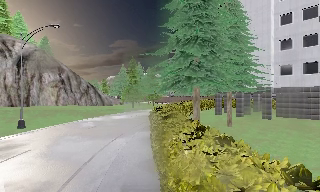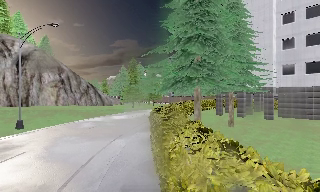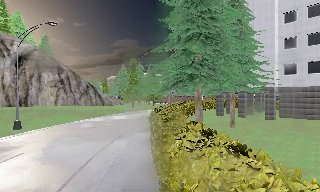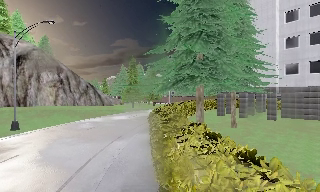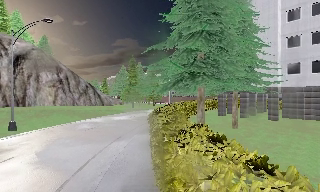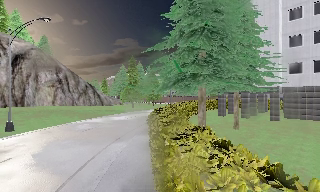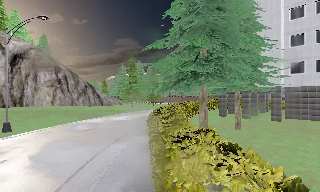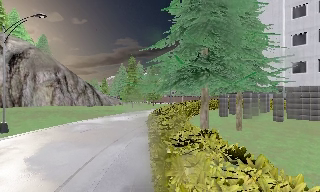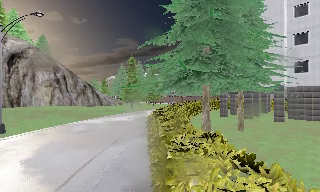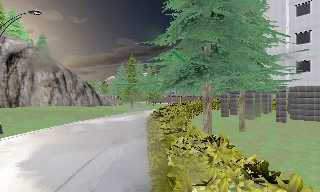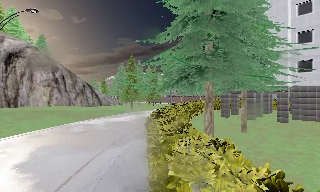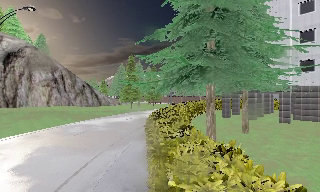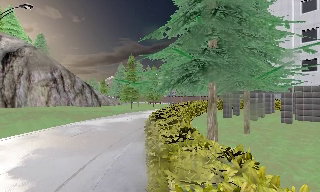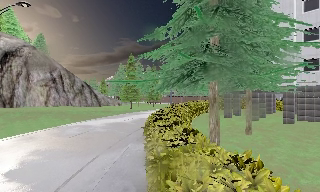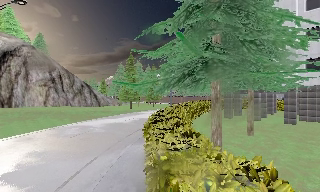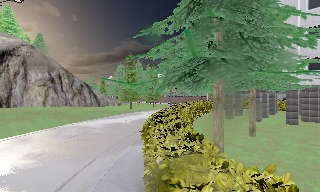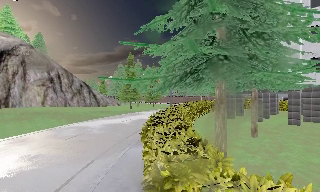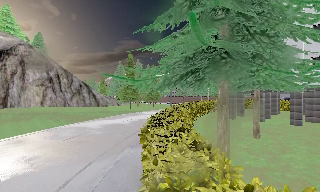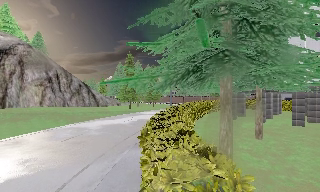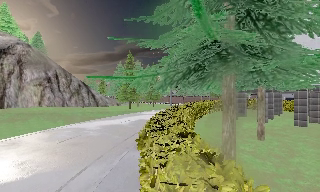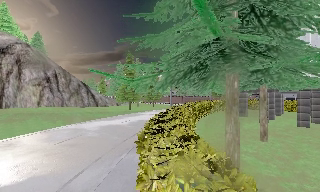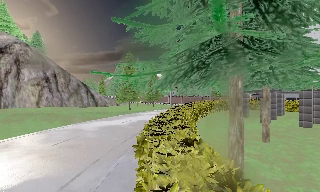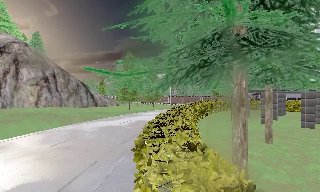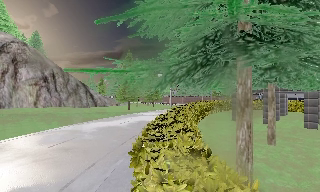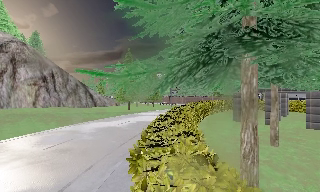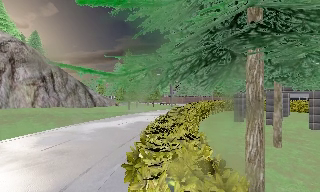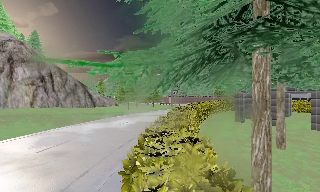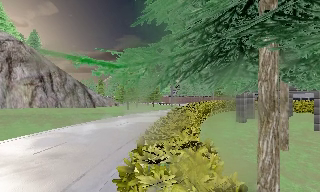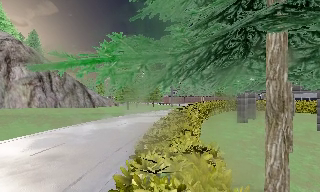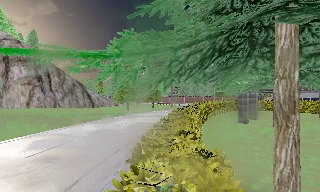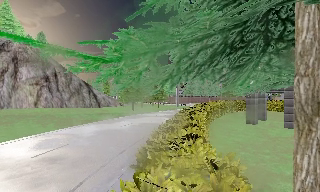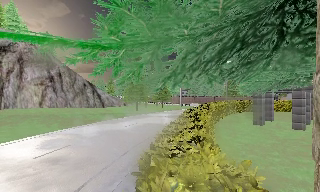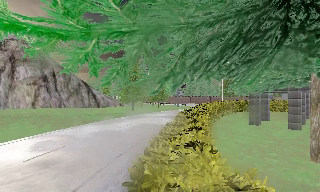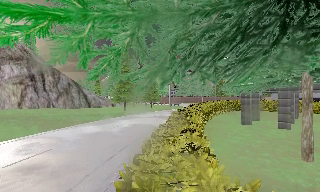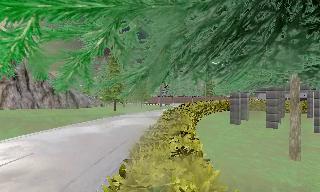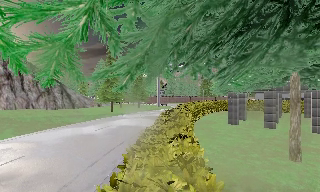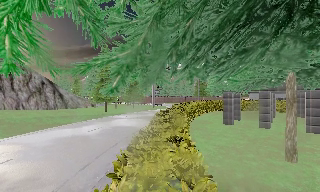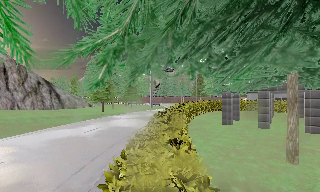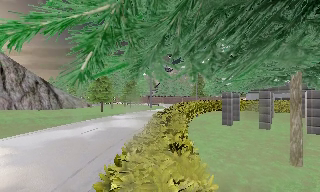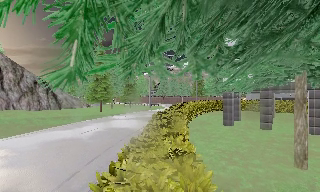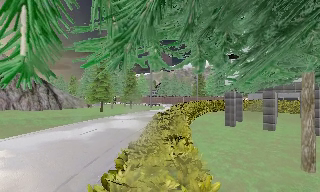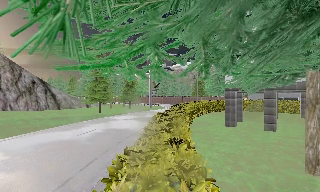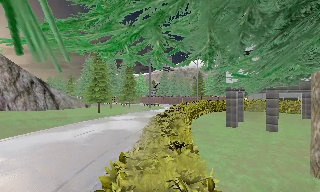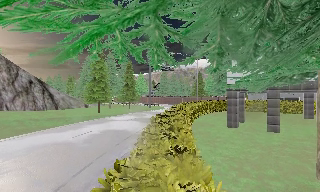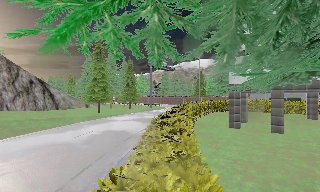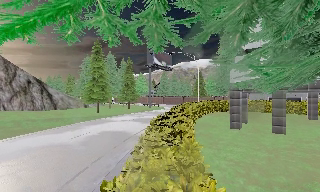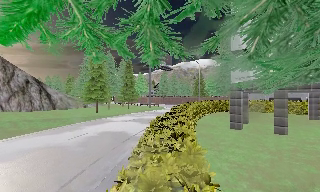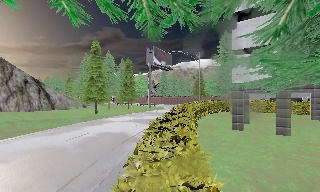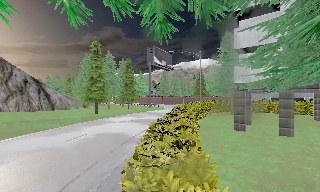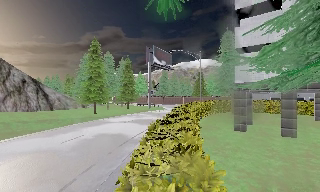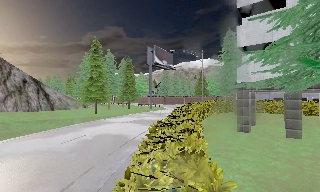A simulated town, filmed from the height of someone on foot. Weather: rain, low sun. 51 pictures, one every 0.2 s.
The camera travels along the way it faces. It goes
forward.
0.0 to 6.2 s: The camera travels forward, about 7 m, so what stands in front looms larger.
6.2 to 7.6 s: The camera swings to its right by about 10 degrees, and the scene slides to the left. It travels forward, about 1.5 m, so what stands in front looms larger.
7.6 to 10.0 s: The camera travels forward, about 2.5 m, so what stands in front looms larger.
The film runs forward here.
